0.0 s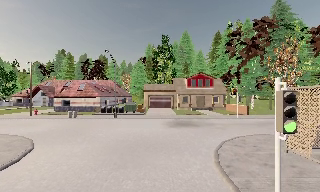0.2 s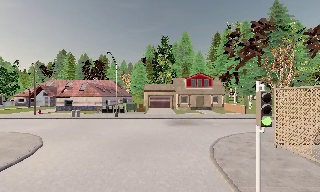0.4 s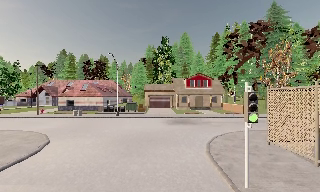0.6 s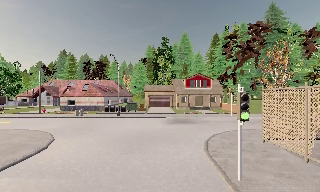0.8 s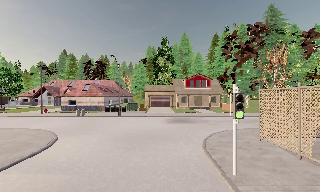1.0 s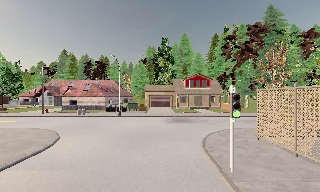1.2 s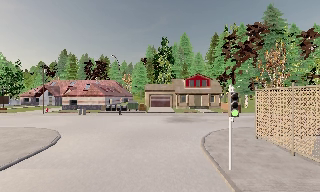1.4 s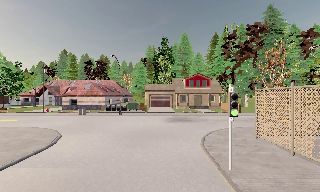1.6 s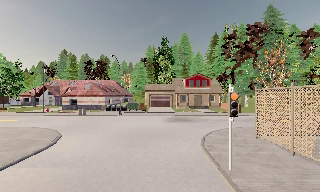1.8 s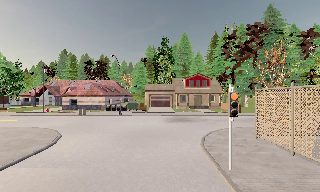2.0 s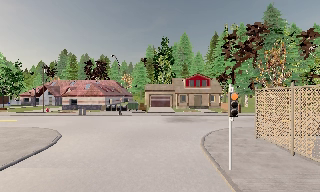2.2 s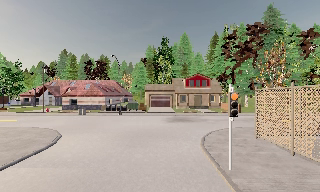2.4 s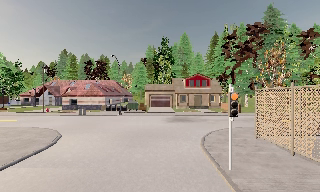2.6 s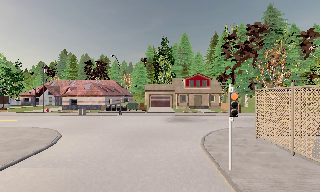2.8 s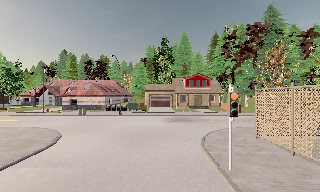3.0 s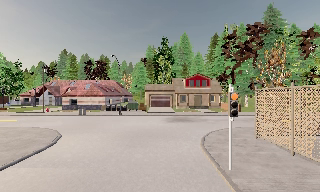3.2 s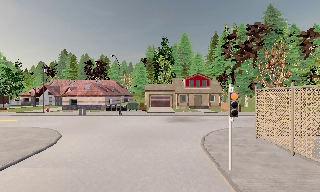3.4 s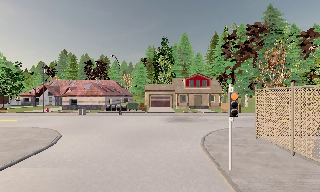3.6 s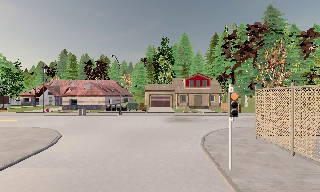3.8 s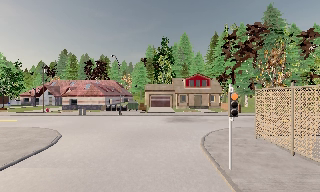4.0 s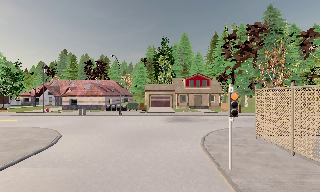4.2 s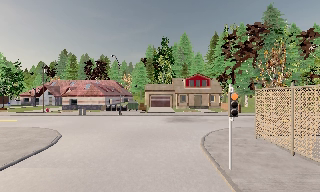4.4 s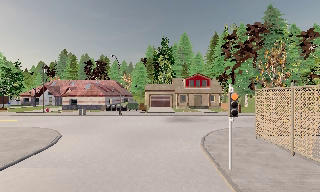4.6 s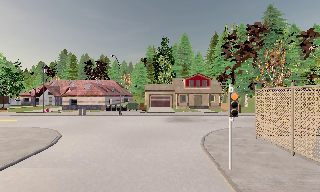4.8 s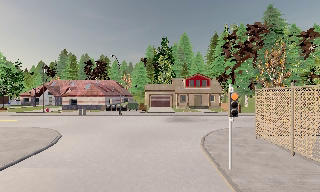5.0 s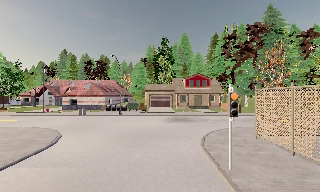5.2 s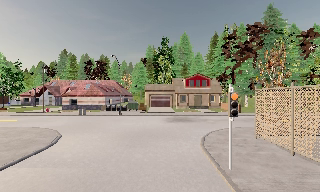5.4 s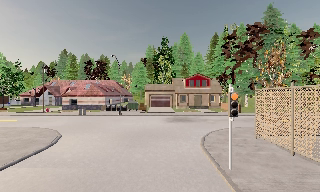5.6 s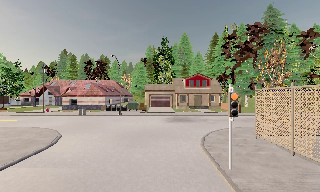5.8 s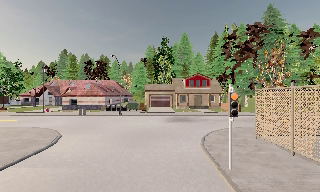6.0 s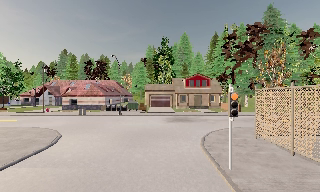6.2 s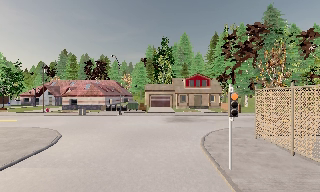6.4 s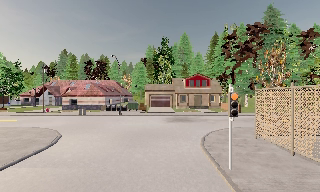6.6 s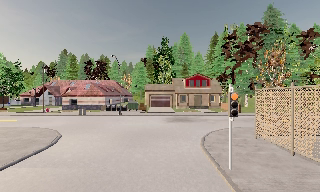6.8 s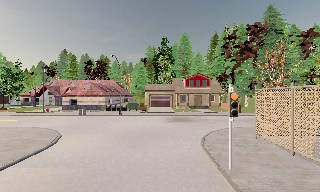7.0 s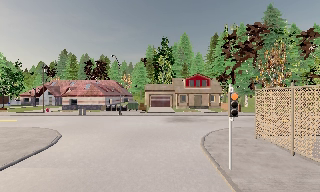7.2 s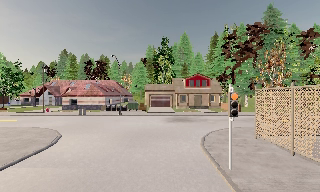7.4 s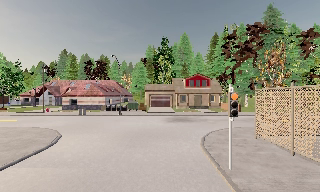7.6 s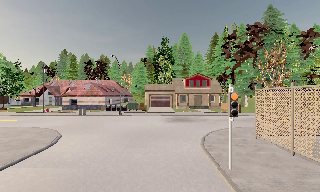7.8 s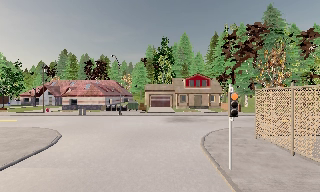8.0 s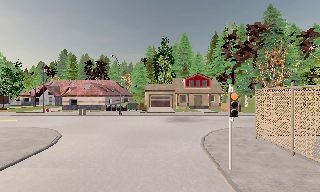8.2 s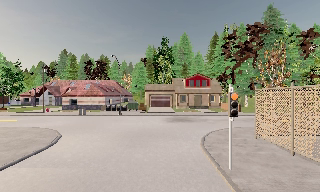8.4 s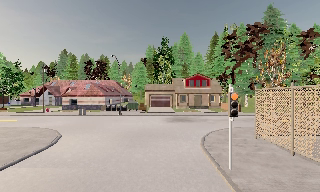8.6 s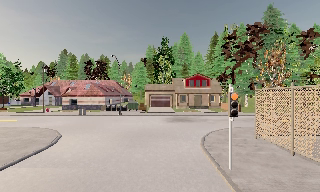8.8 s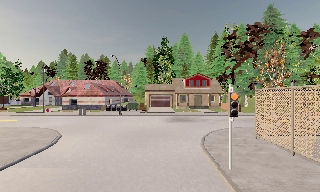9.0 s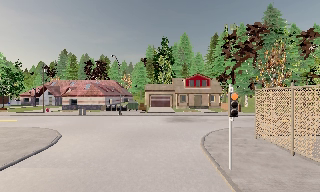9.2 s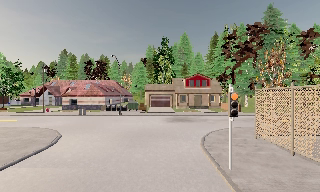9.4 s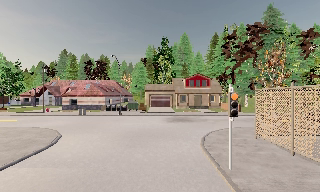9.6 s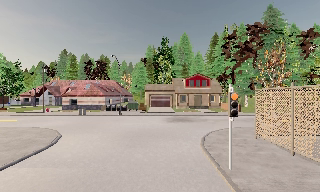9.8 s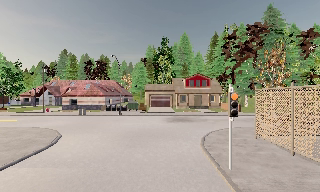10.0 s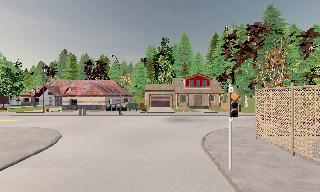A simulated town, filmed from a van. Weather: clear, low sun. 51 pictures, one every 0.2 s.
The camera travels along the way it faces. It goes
backward.
0.0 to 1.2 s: The camera travels backward, about 2.5 m, so what stands in front gets smaller. It loses speed.
1.2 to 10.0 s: The camera keeps its place and its aim.
The film runs backward here.
